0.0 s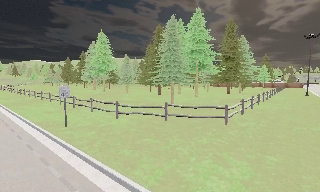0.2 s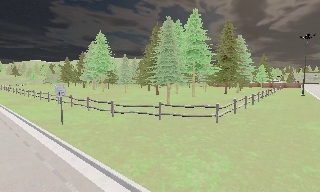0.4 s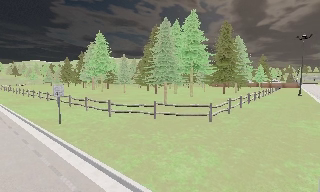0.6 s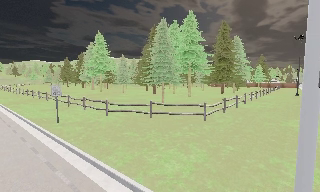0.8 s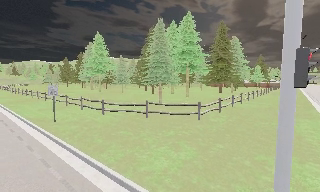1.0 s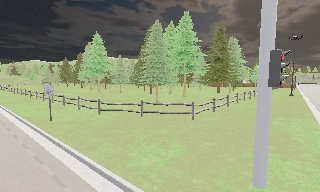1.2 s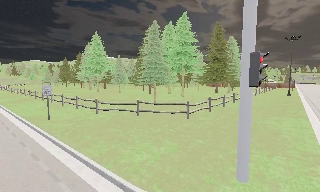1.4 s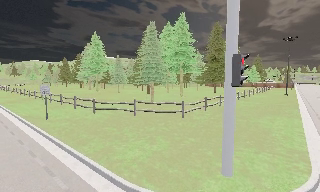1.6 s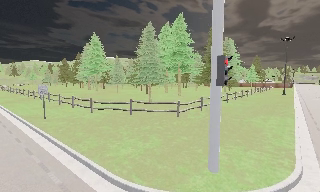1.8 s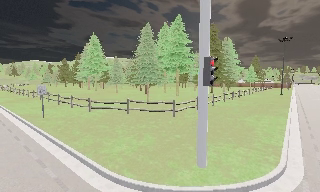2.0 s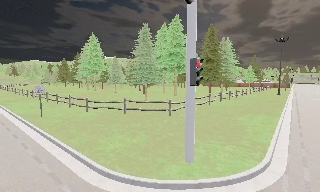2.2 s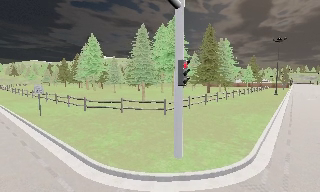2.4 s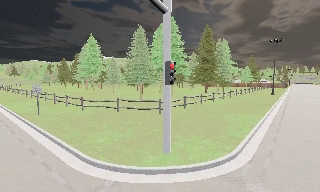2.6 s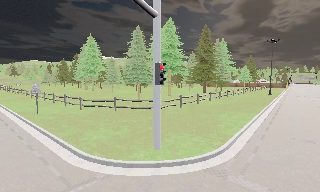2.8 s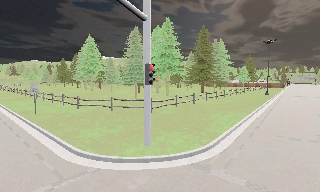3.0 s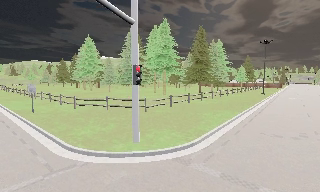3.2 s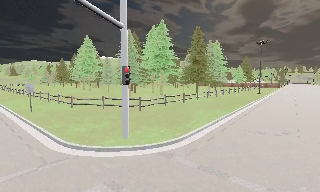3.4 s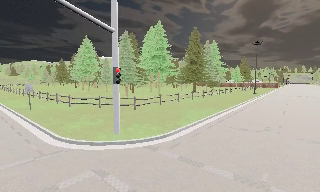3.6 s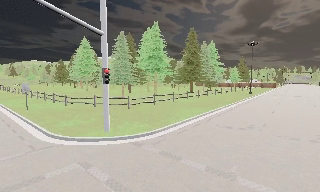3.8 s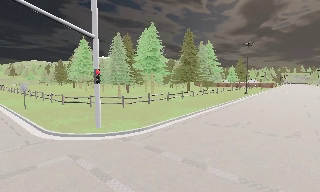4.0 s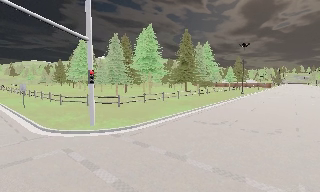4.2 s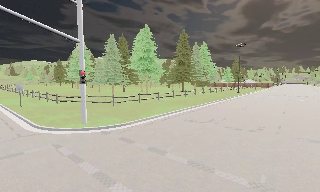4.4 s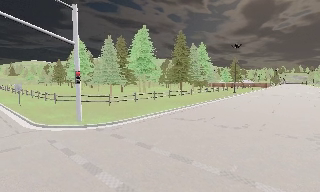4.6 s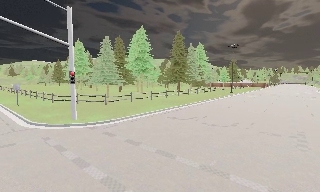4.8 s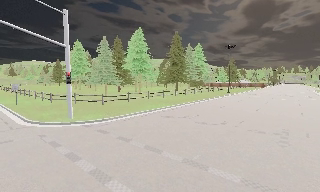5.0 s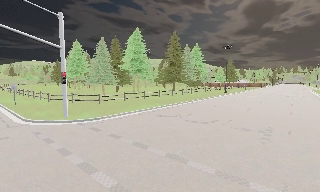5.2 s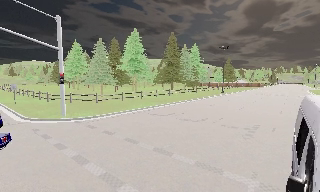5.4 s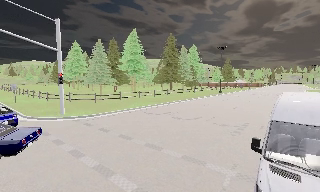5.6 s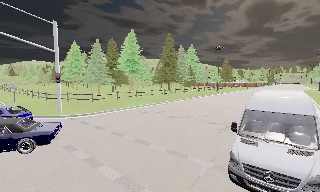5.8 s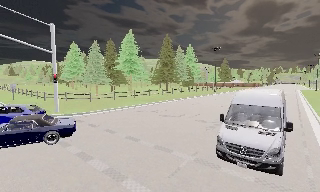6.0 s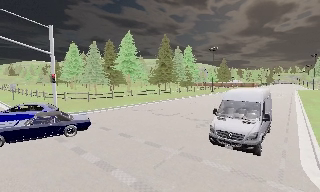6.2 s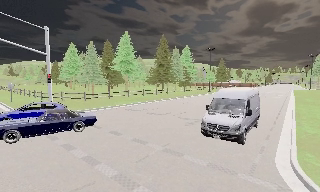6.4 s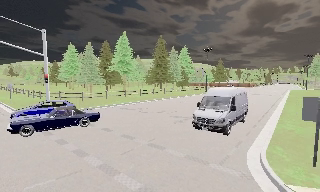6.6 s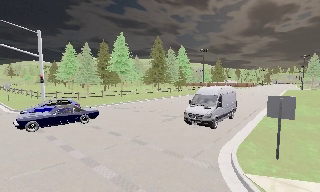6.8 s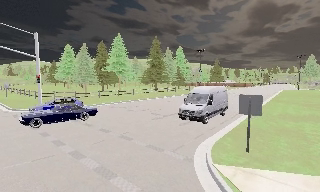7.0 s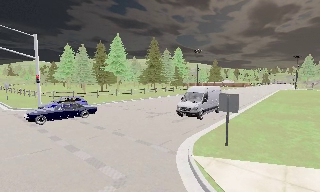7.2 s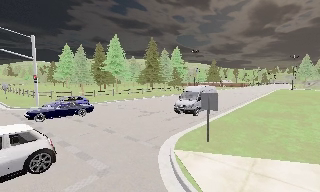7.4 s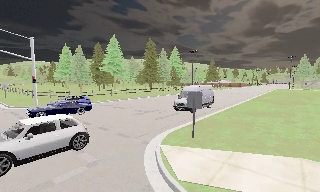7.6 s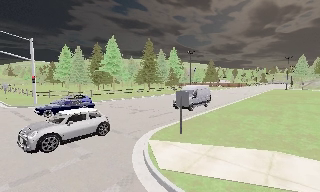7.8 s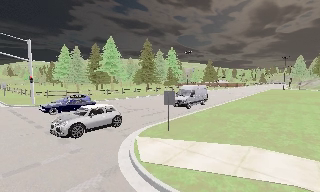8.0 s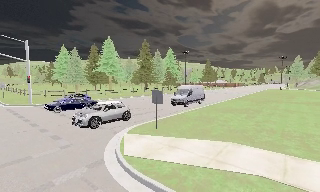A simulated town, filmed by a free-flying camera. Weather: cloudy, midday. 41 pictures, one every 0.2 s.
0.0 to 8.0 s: The camera travels to its right and backward, about 30 m, so close, fixed things drift to the left. It gains speed.
The film runs backward here.
